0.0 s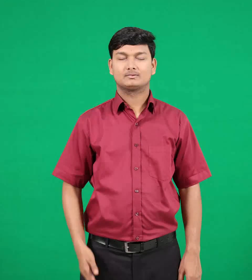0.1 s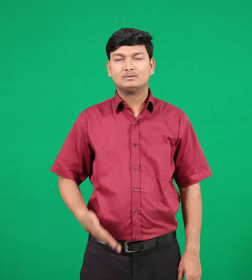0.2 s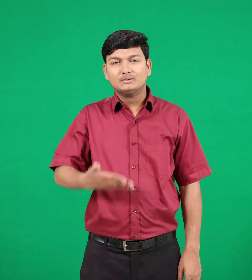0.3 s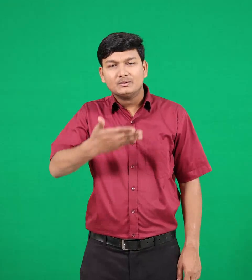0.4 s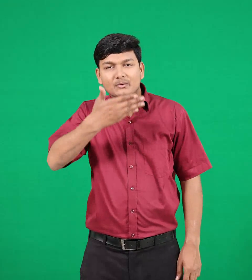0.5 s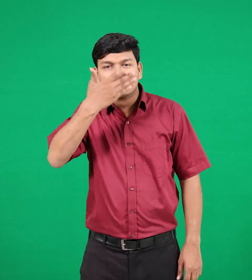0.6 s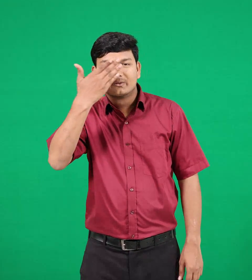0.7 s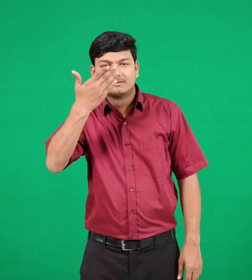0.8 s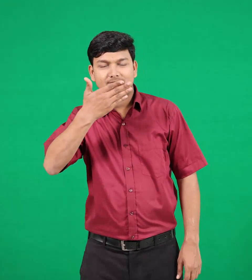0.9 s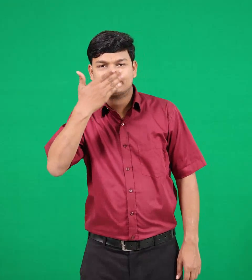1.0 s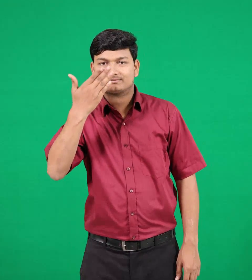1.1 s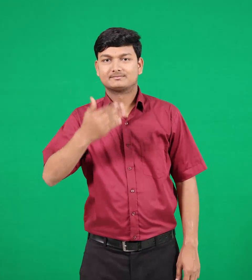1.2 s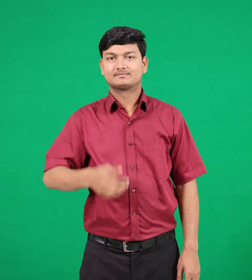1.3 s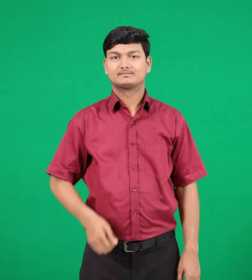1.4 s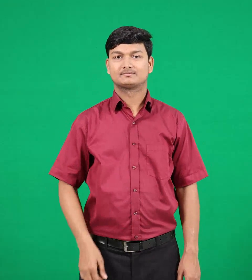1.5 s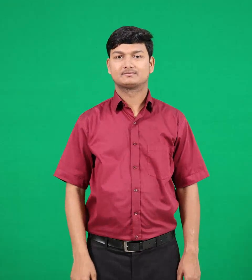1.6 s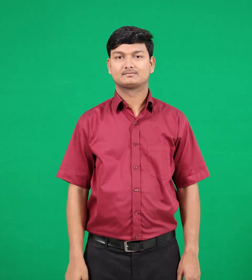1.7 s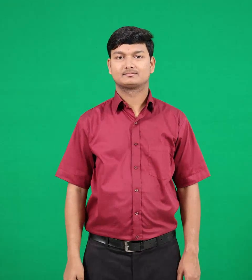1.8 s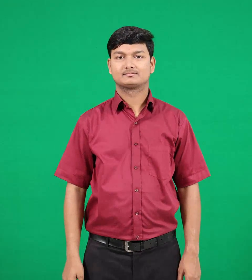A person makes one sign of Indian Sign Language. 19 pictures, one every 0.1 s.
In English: smell
